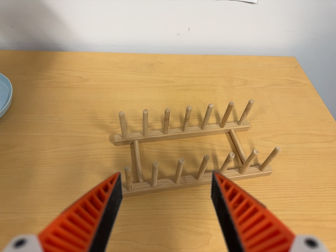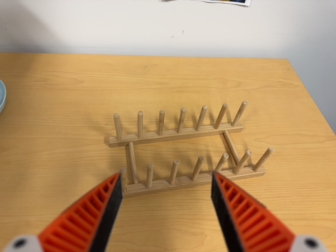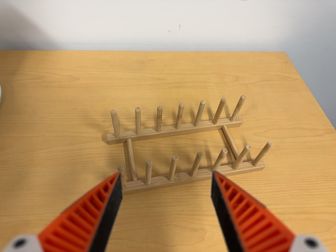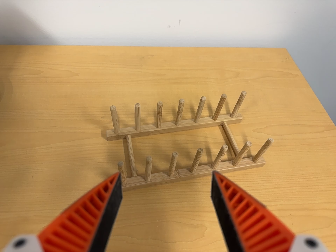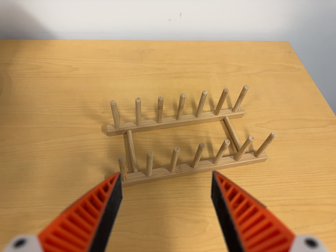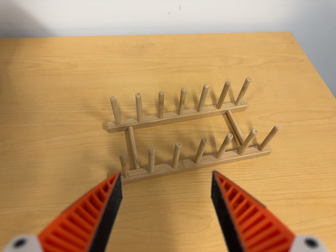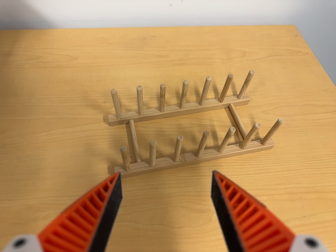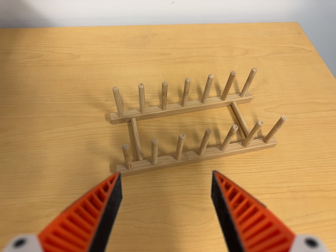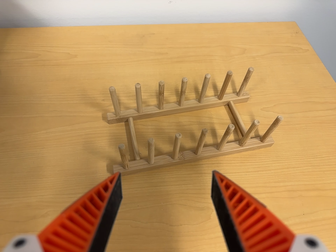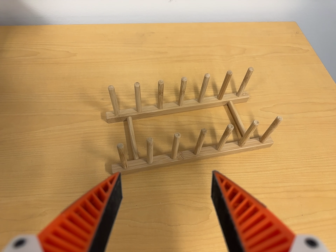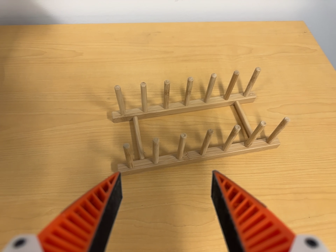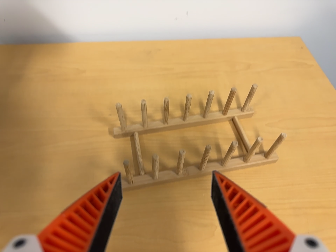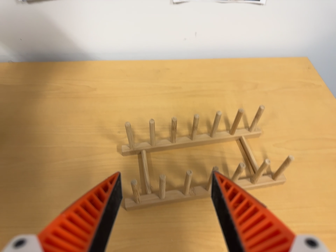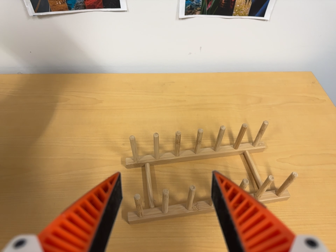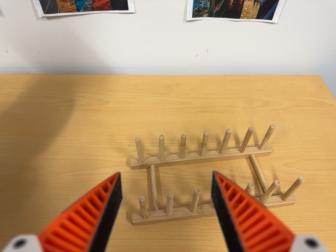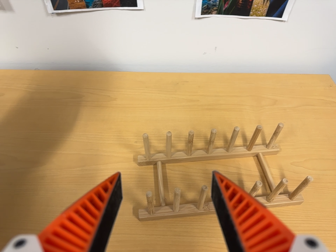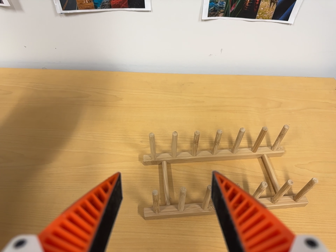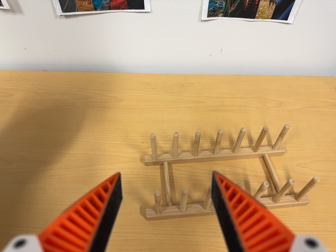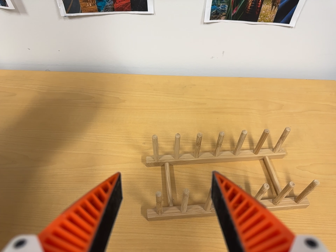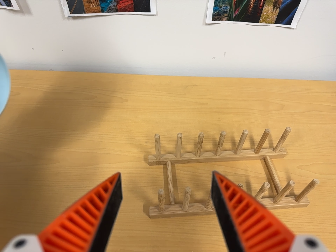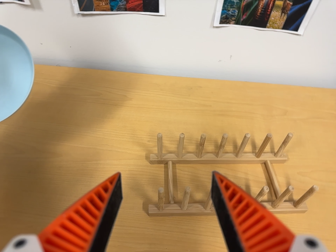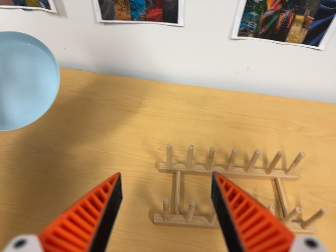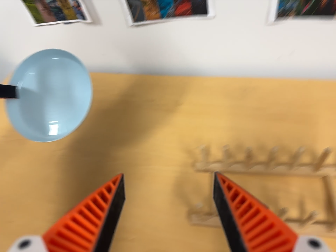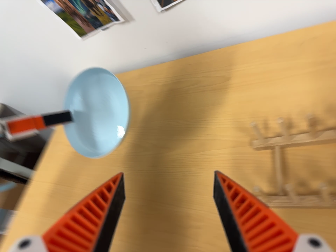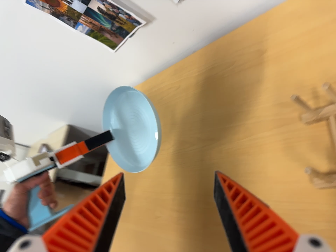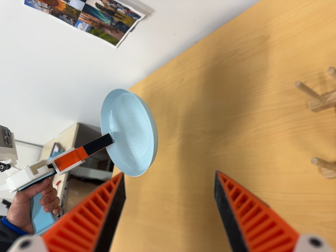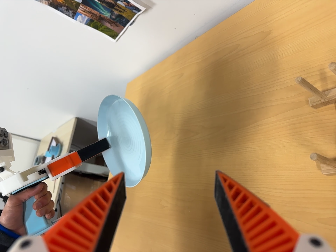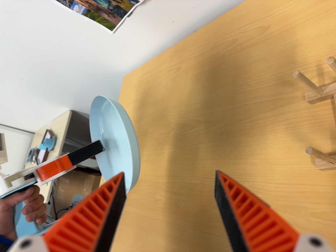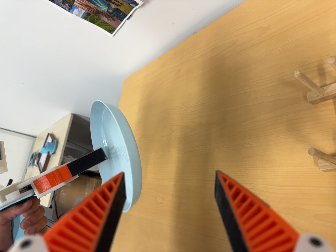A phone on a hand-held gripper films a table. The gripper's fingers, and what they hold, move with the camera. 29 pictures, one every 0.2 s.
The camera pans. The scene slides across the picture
to the right.
0.0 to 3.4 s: The camera shifts only a little, or ends up much as it began.
3.4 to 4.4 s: The camera pans to its left by about 20 degrees. It travels to its right and toward the top of its view, about 7 cm.
4.4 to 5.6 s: The scene slides to the right, as the camera pans about 30 degrees to its left. It travels to its right, about 12 cm. Its aim tips toward the bottom of its view by about 10 degrees, and the scene shifts upward. It rolls about its line of sight by about 25 degrees, and the scene rotates counterclockwise.
The film runs forward here.
